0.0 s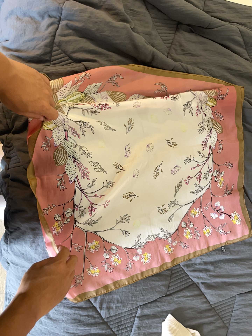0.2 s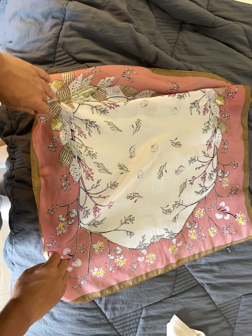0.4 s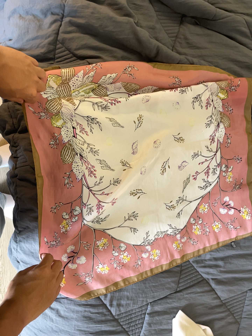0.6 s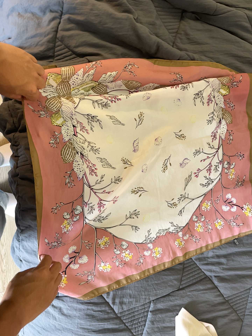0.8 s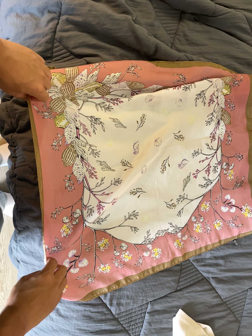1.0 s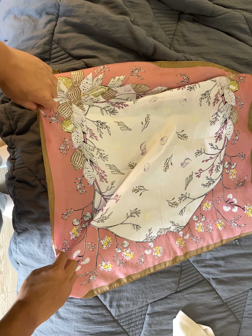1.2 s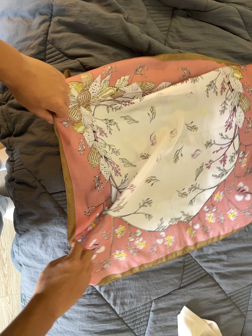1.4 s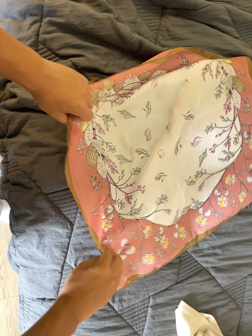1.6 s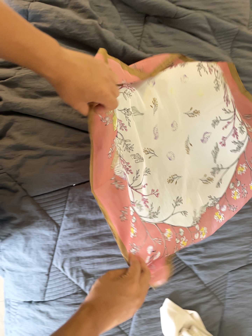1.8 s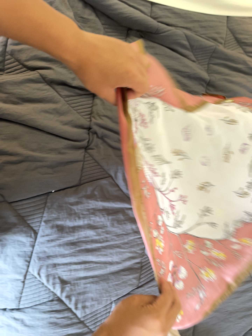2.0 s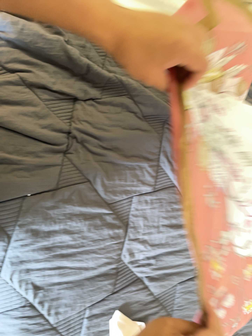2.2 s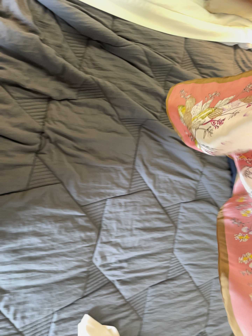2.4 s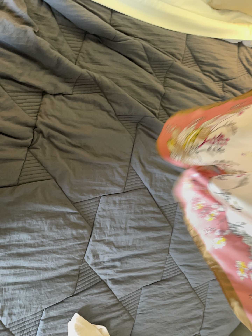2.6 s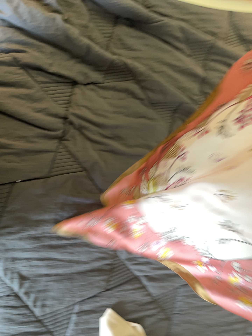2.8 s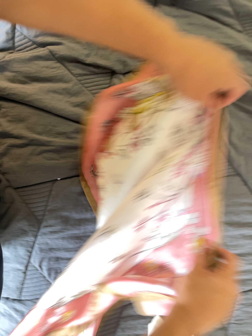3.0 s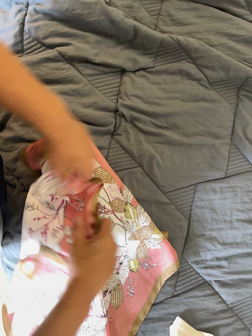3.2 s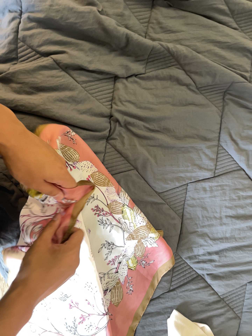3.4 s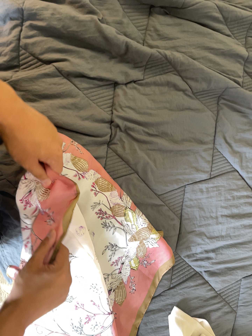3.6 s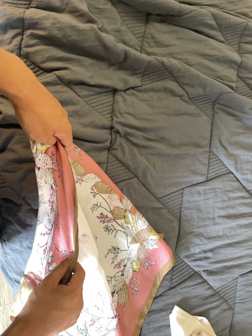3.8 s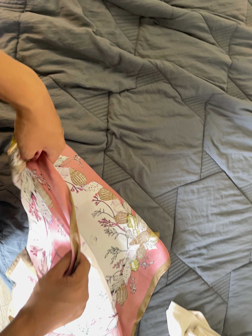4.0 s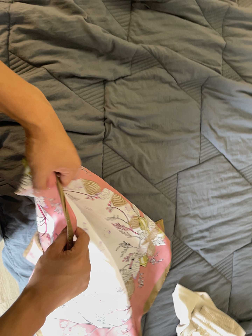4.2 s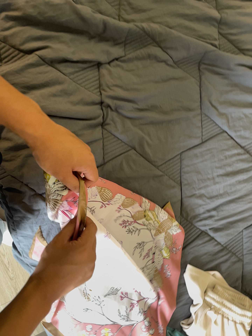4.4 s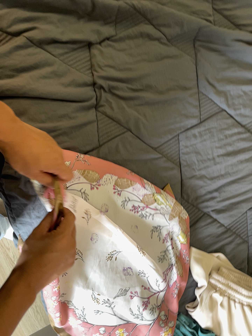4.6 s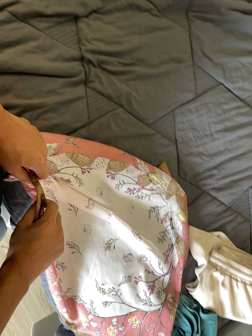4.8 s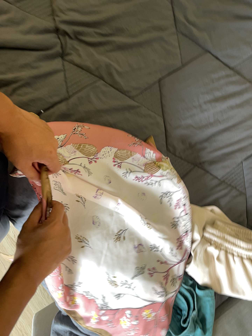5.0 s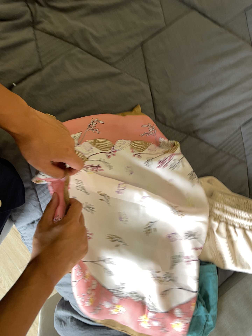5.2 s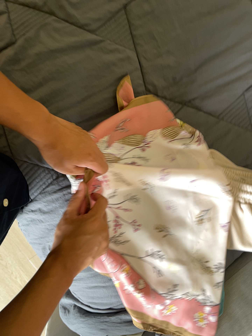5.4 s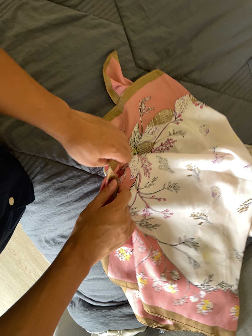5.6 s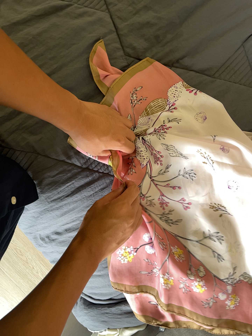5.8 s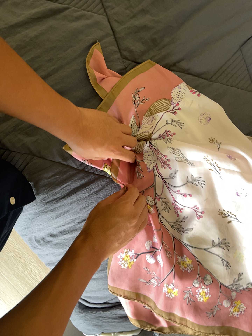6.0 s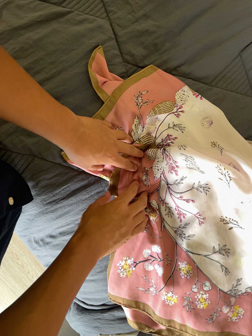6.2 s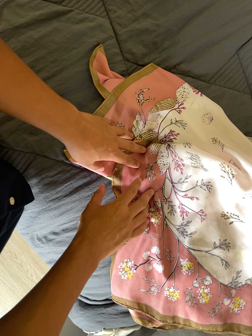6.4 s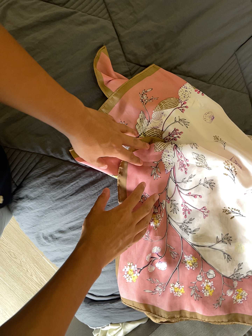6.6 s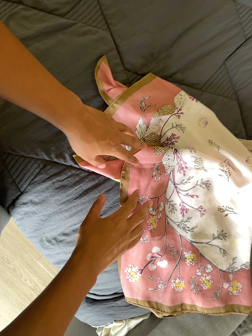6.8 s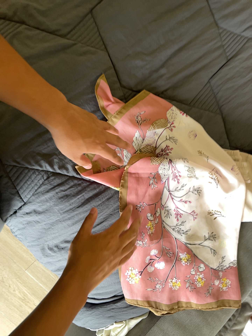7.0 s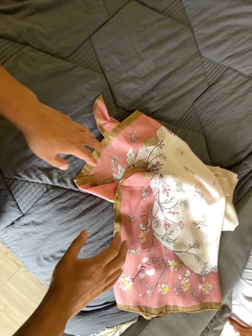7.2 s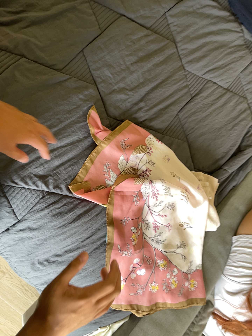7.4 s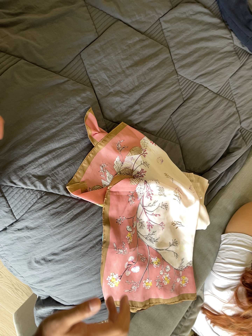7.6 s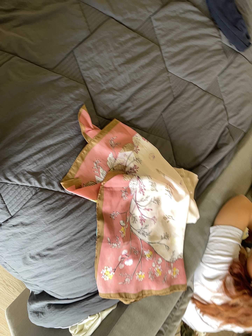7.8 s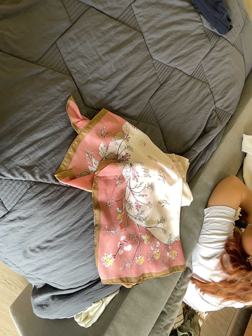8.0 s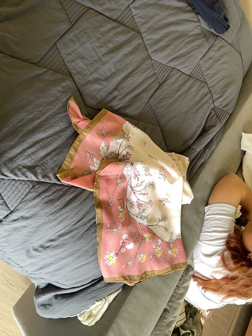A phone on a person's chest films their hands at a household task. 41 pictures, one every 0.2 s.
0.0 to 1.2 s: The camera shifts only a little, or ends up much as it began.
1.2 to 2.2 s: The scene slides to the left, as the camera pans about 15 degrees to its right.
2.2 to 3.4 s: The camera pans to its left by about 15 degrees. It travels forward, about 9 cm, so what stands in front looms larger.
3.4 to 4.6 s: The camera travels toward the bottom of its view, about 10 cm, so close, fixed things drift upward. It rolls about its line of sight by about 15 degrees, and the scene rotates counterclockwise.
4.6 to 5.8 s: The camera pans to its left by about 15 degrees. It travels to its right, forward and toward the bottom of its view, about 38 cm. It rolls about its line of sight by about 15 degrees, and the scene rotates counterclockwise.
5.8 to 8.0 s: The camera pans to its right by about 30 degrees. It travels to its left and backward, about 38 cm.
The film runs backward here.
